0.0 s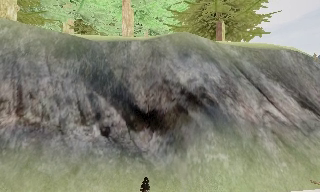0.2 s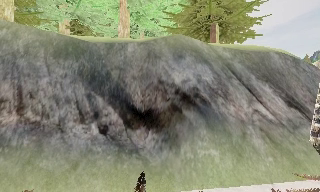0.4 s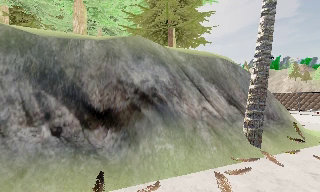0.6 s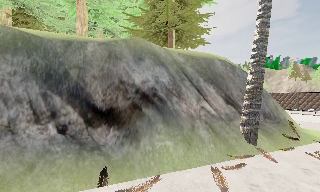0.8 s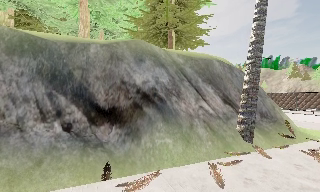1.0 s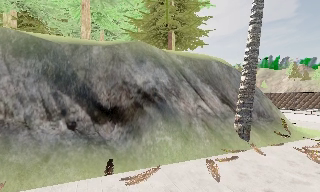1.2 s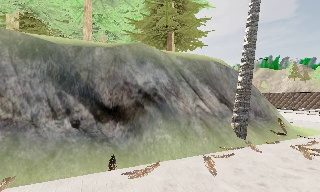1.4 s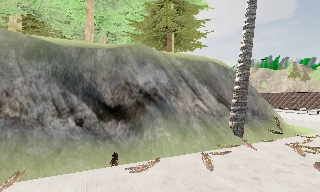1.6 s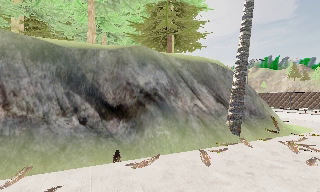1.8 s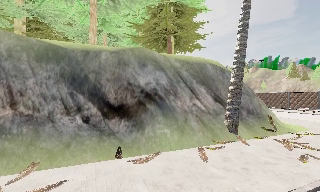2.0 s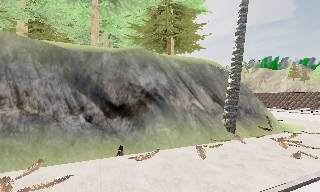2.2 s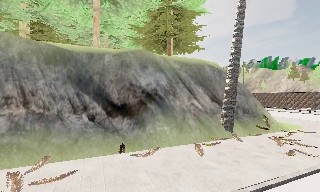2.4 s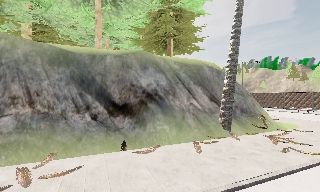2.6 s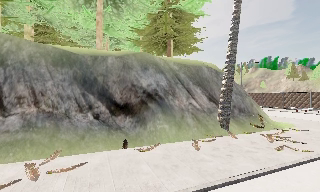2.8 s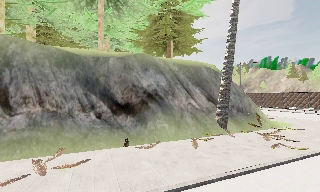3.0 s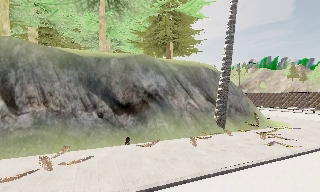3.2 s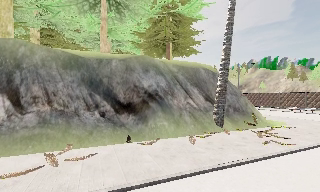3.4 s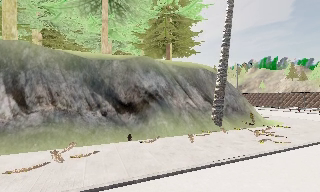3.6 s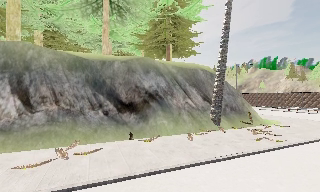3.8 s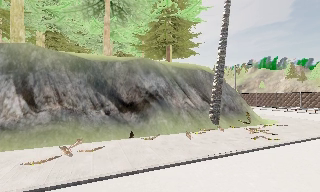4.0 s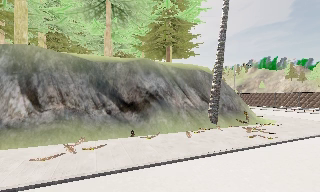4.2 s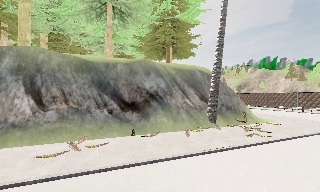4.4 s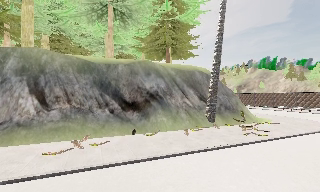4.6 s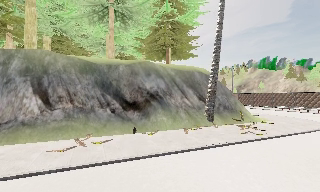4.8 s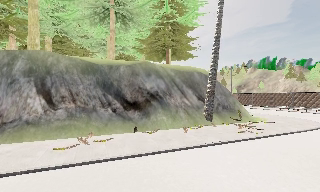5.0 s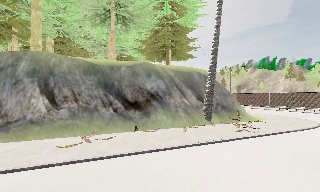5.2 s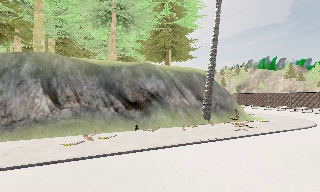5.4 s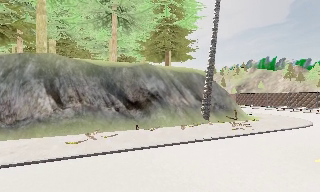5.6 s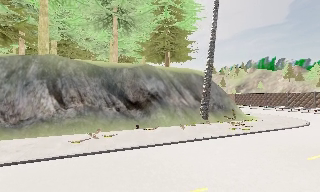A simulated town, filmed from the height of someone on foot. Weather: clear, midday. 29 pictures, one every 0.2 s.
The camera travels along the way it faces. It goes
backward.
0.0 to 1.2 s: The camera swings to its right by about 15 degrees, and the scene slides to the left. It travels backward, about 2 m, so what stands in front gets smaller.
1.2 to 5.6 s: The camera travels backward, about 7 m, so what stands in front gets smaller.
The film runs backward here.
